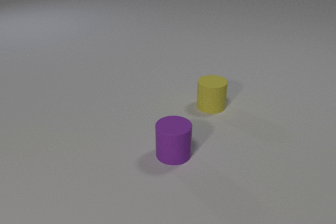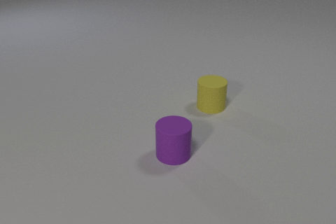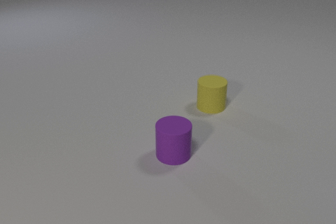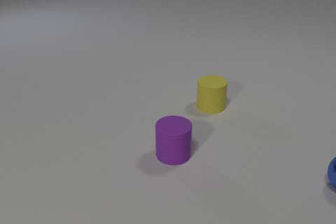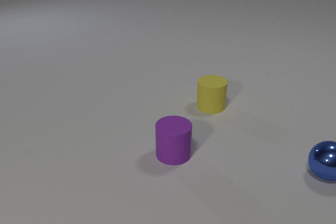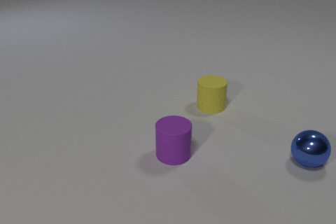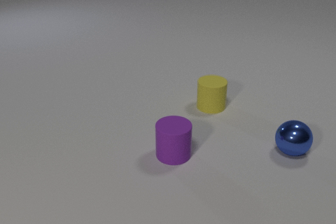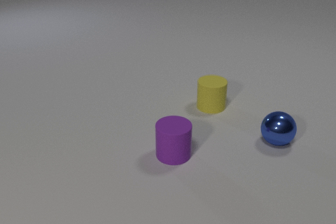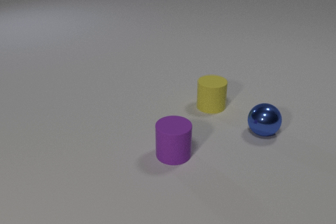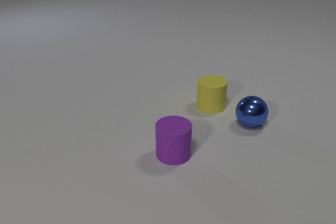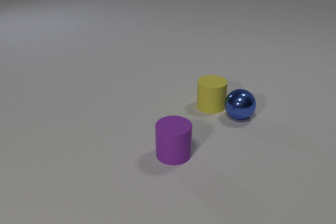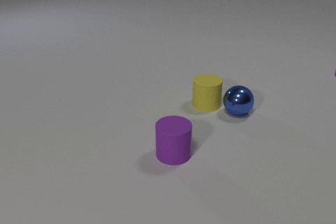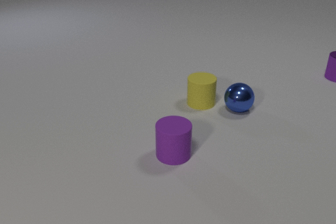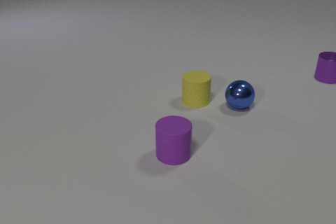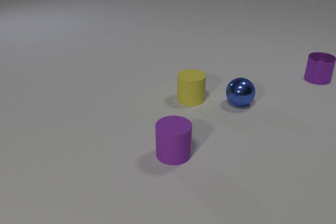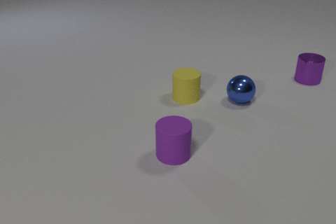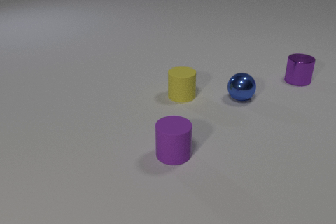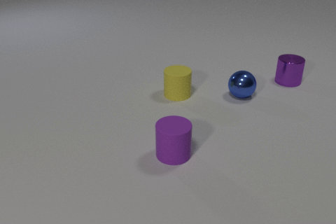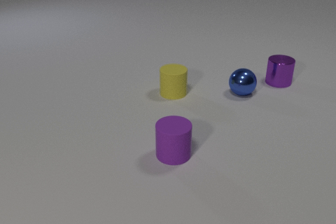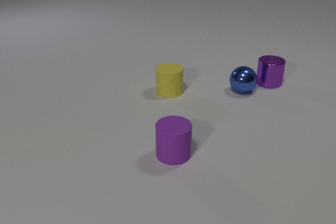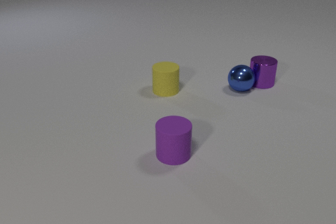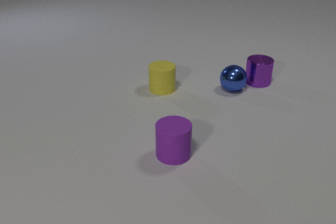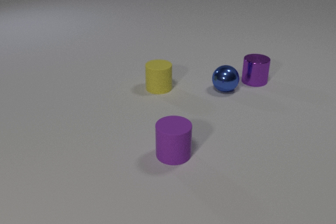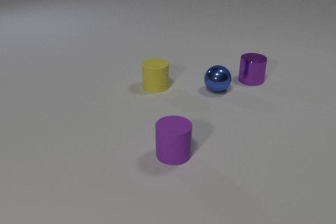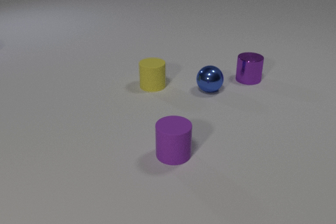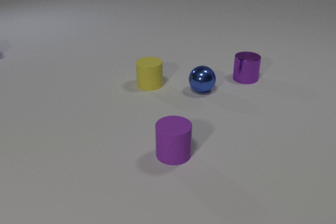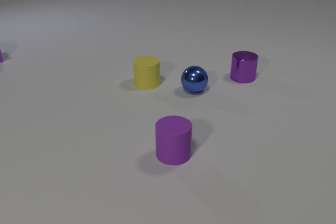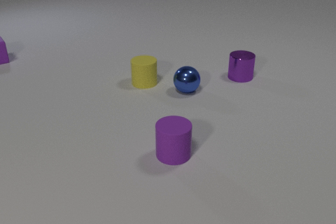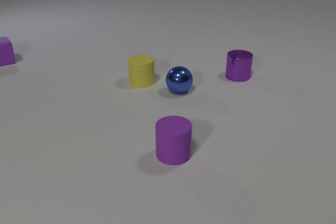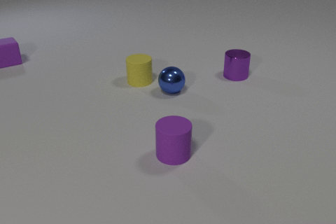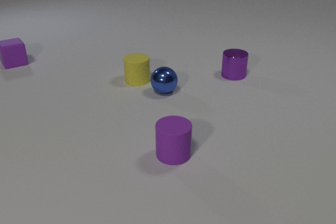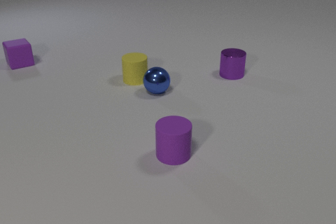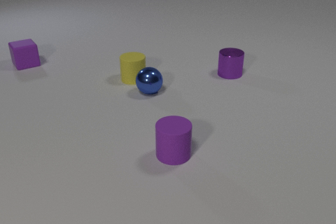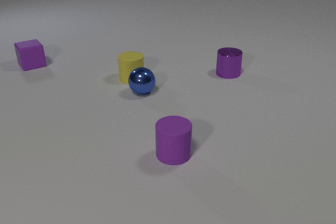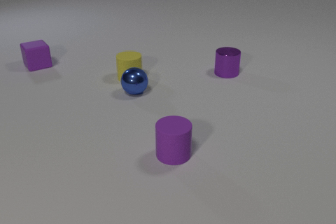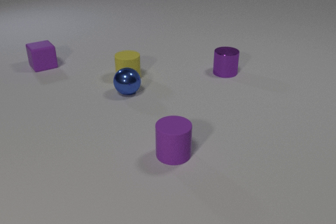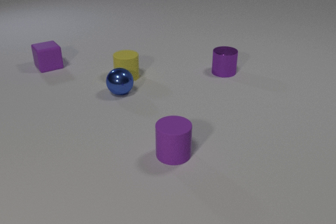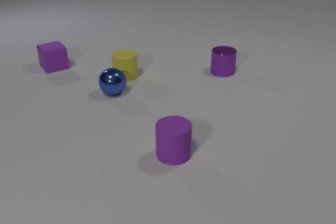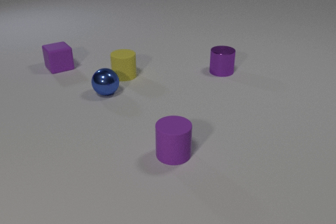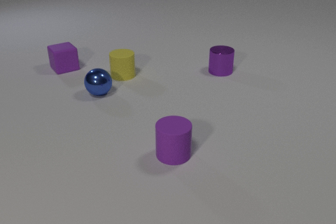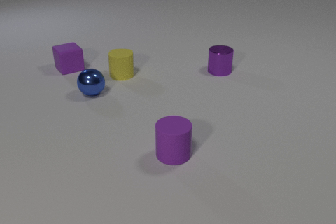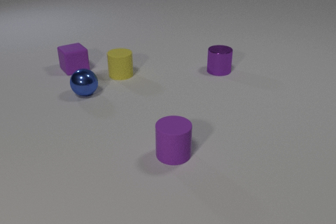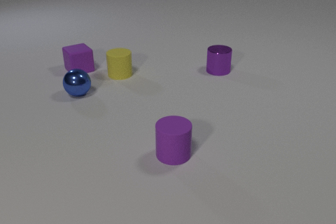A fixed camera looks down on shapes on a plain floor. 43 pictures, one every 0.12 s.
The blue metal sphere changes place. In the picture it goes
to the left.
The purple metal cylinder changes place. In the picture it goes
to the left.
0.00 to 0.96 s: The blue metal sphere comes in at the right edge, rolls to the left and away from the camera.
0.96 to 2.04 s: The blue metal sphere rolls away from the camera. The yellow rubber cylinder slides to the left and away from the camera. The purple metal cylinder comes in at the right edge, slides to the left and toward the camera. The blue metal sphere and the yellow rubber cylinder collide.
2.04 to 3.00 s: The blue metal sphere rolls to the left. The yellow rubber cylinder slides to the left and away from the camera. The purple metal cylinder slides to the left. The blue metal sphere and the purple metal cylinder collide.
3.00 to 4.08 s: The blue metal sphere rolls to the left. The yellow rubber cylinder slides to the left and away from the camera. The purple metal cylinder slides to the left and away from the camera. The purple rubber cube comes in at the left edge, slides to the right and toward the camera.
4.08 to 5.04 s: The blue metal sphere rolls to the left. The yellow rubber cylinder slides to the left and away from the camera. The purple metal cylinder slides to the left. The purple rubber cube slides to the right and toward the camera.
How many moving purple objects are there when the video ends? 2.
What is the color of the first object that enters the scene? blue.
What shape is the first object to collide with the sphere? cylinder.
